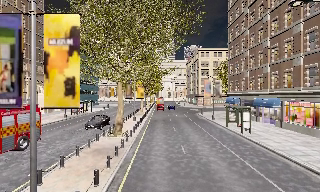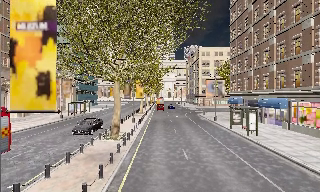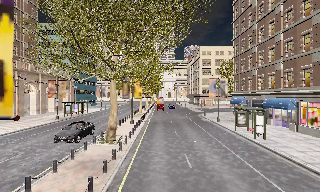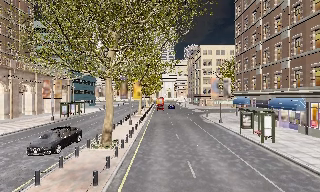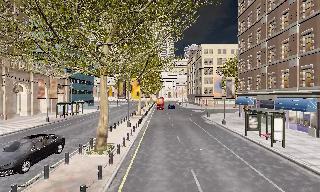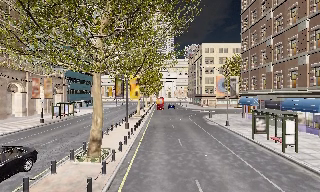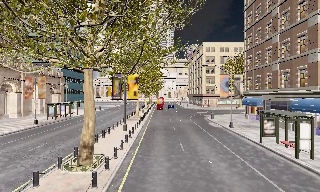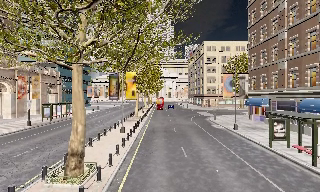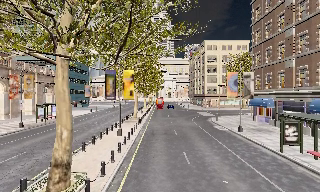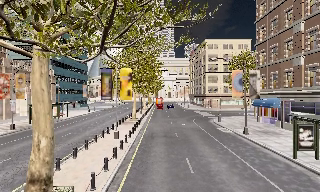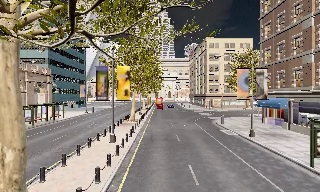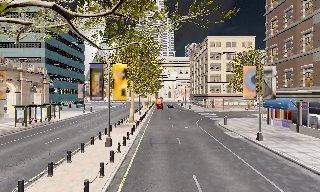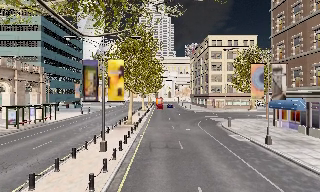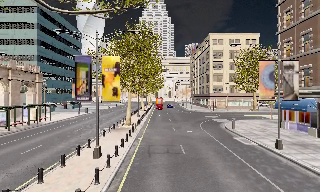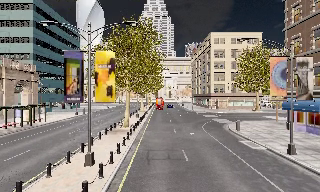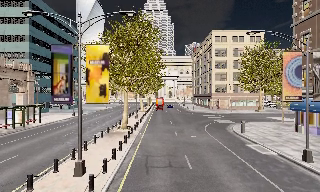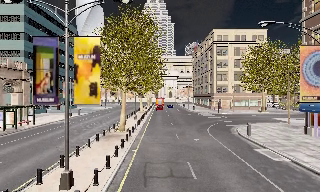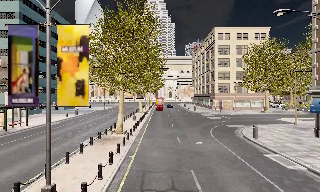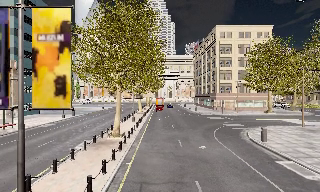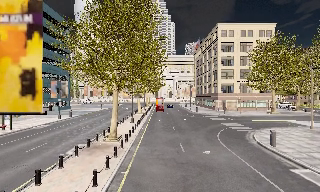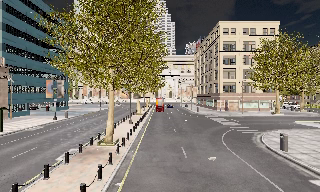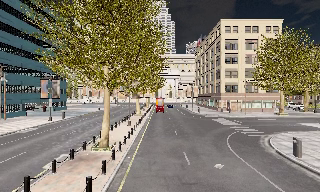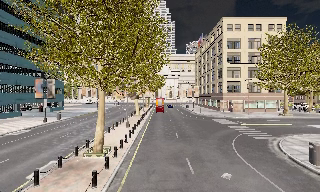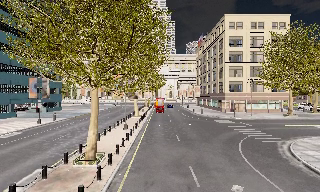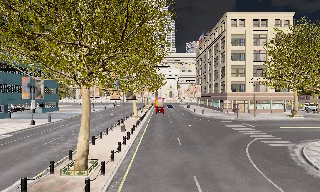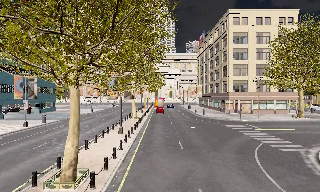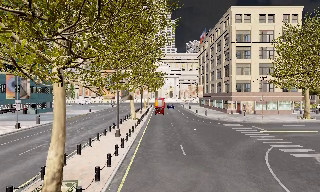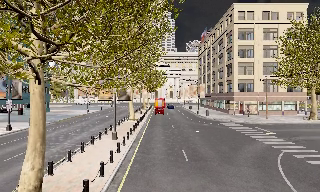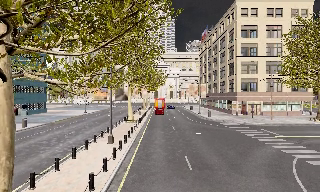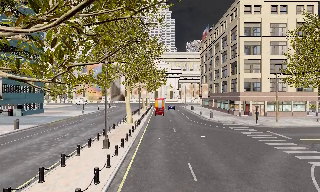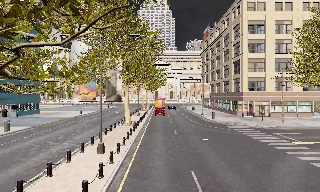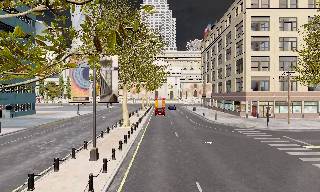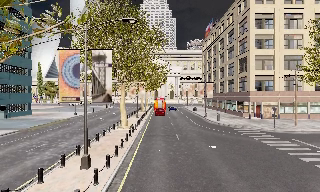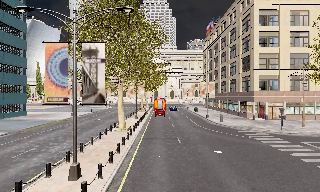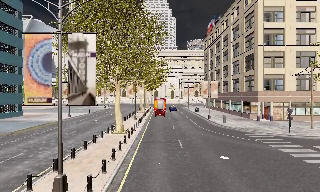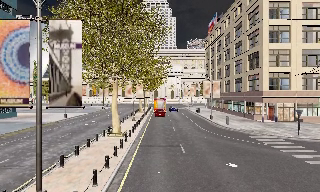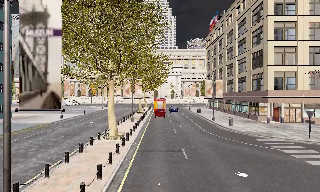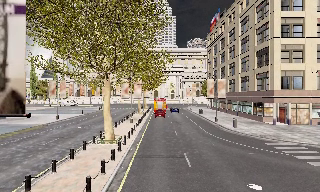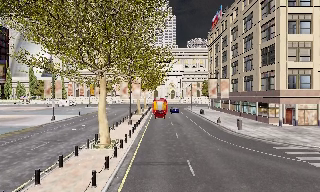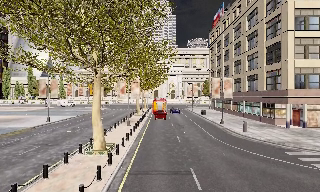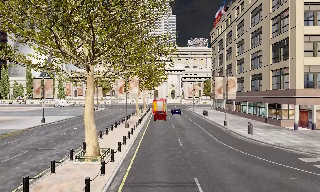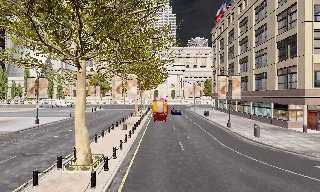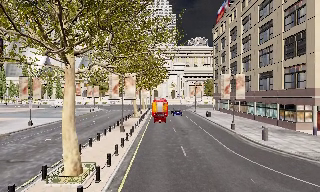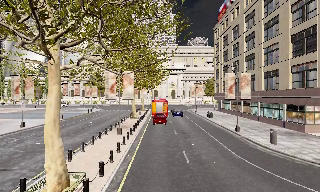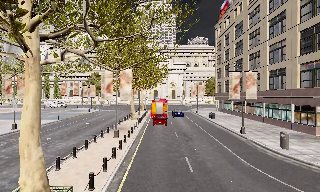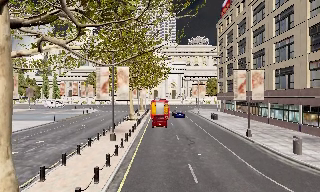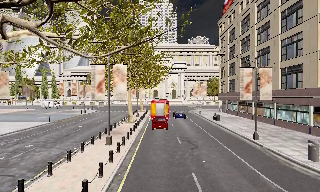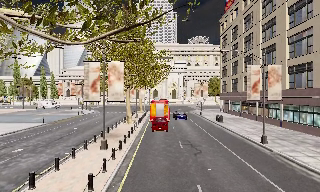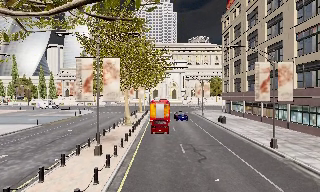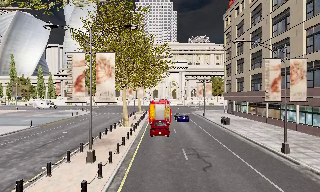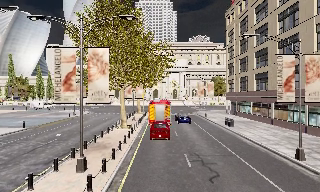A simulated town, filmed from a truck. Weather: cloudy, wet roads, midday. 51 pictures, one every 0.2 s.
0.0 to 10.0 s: The camera travels forward, about 55 m, so what stands in front looms larger.
The film runs forward here.
